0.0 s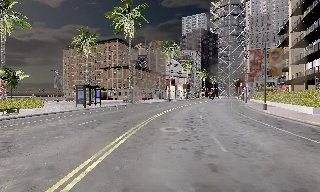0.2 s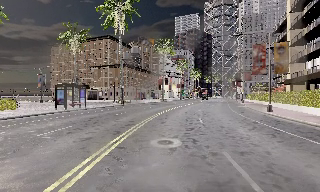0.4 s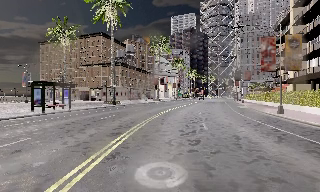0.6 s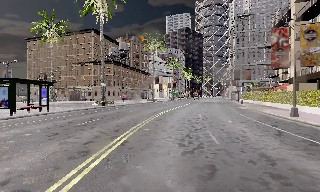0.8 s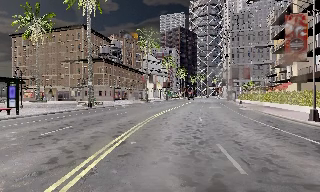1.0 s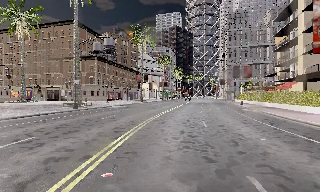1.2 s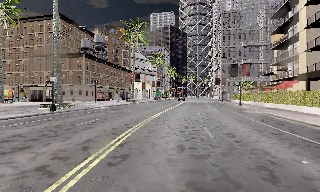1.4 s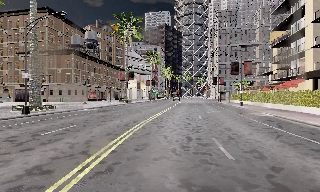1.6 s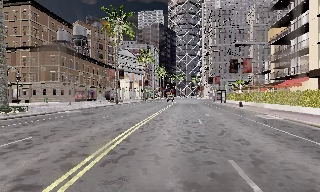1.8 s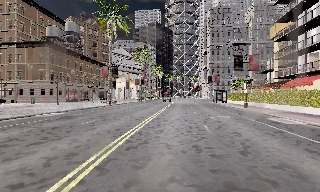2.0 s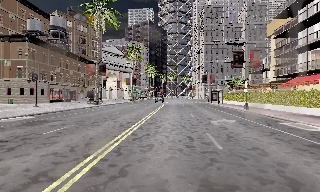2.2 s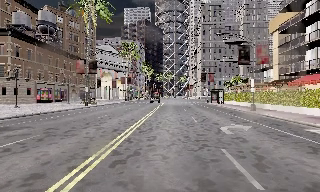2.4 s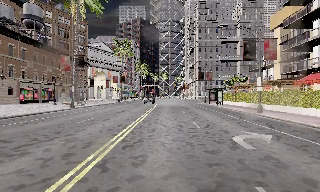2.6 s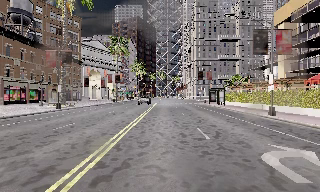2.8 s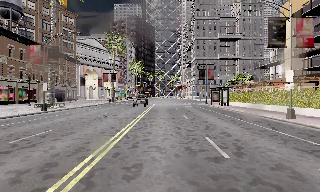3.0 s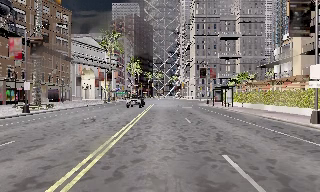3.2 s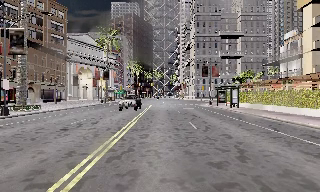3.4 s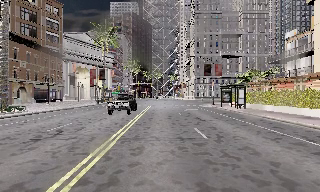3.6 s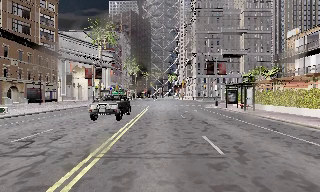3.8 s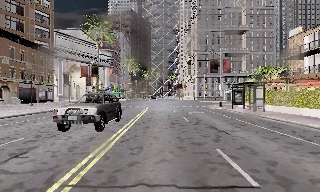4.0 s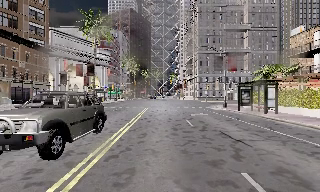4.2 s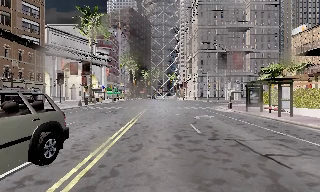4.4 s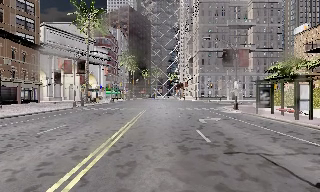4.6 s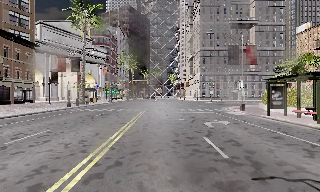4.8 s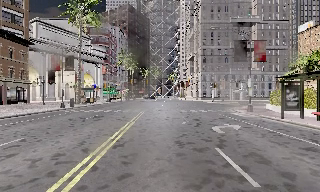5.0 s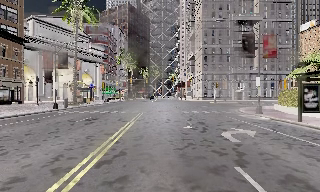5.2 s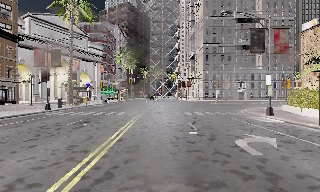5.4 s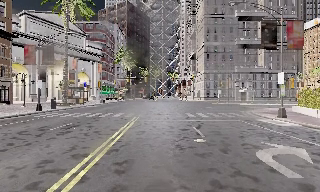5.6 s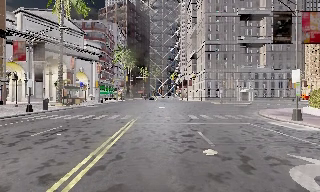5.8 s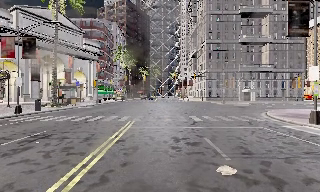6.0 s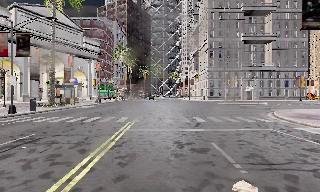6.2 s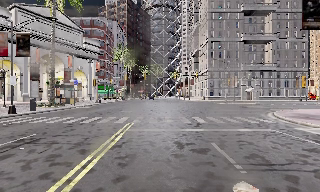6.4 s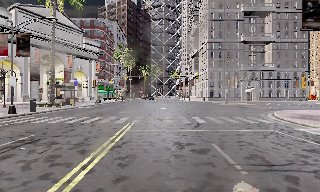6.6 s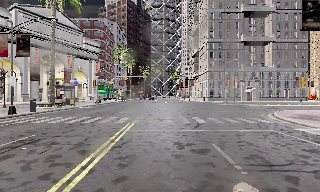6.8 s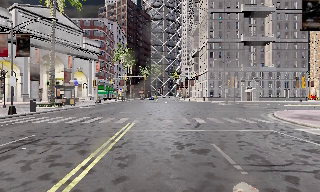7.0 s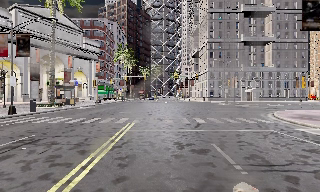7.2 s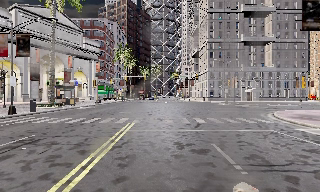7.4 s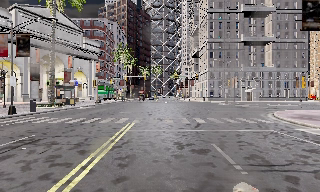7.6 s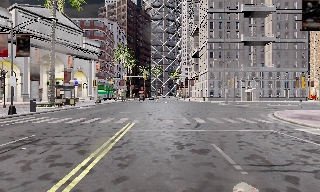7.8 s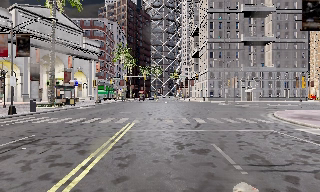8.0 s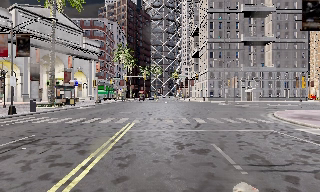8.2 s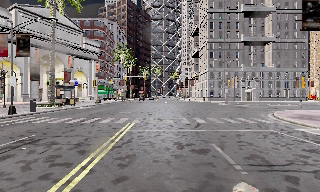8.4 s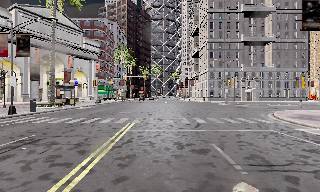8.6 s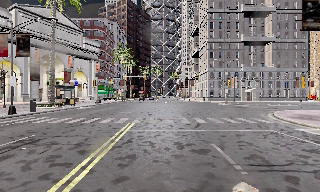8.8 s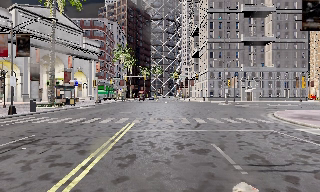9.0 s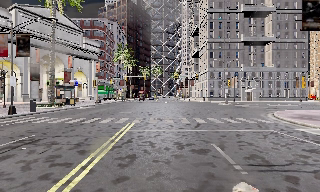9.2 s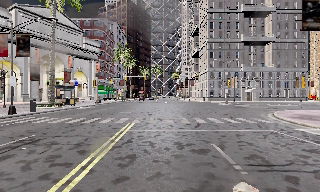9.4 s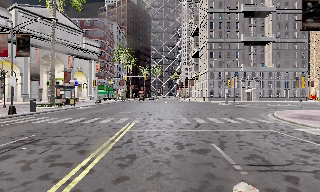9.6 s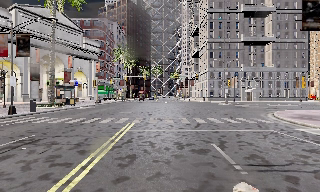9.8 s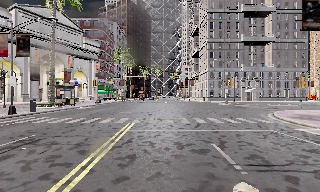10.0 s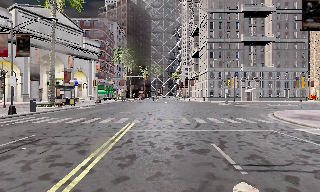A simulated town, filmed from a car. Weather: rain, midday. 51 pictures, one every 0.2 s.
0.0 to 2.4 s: The camera pans to its right, which is clockwise from overhead, by about 20 degrees. It travels forward, about 25 m, so what stands in front looms larger.
2.4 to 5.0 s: The camera travels forward, about 20 m, so what stands in front looms larger.
5.0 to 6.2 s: The camera travels forward, about 5 m, so what stands in front looms larger. It loses speed.
6.2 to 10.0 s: The camera keeps its place and its aim.
The film runs forward here.
